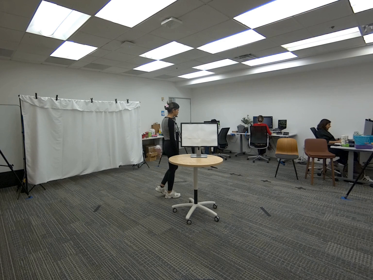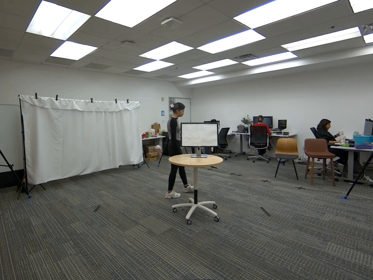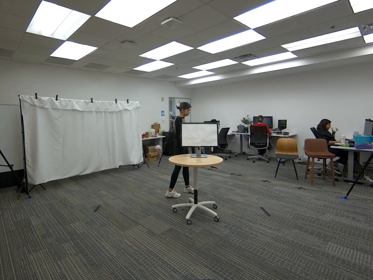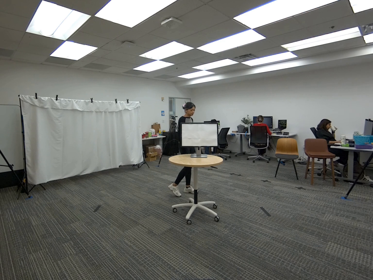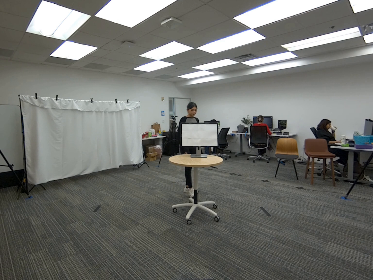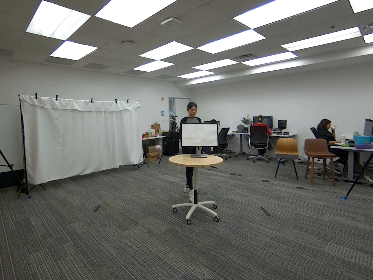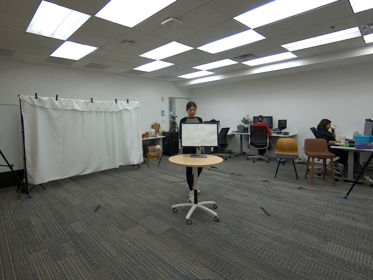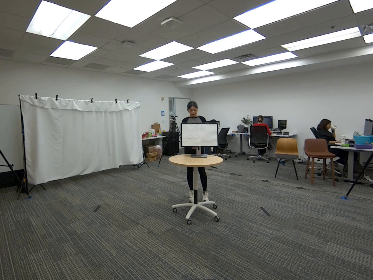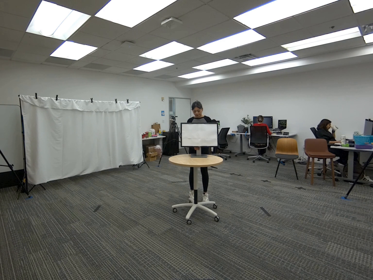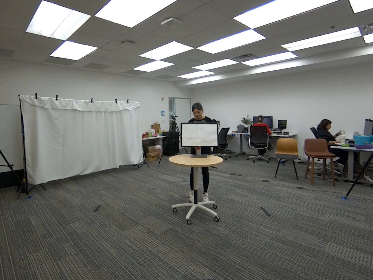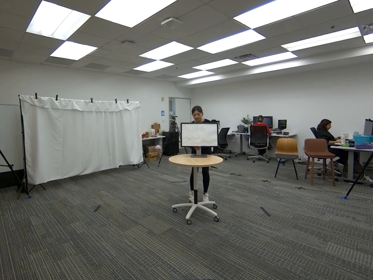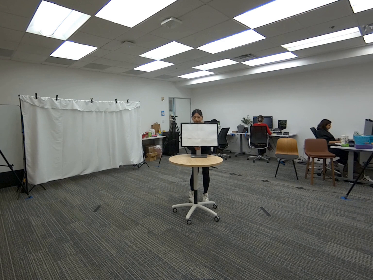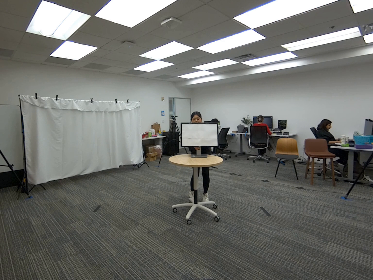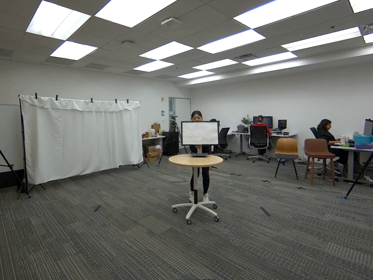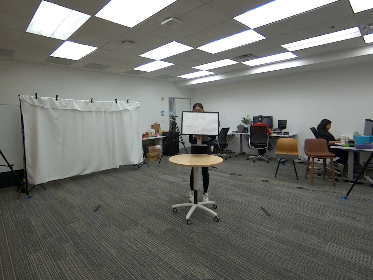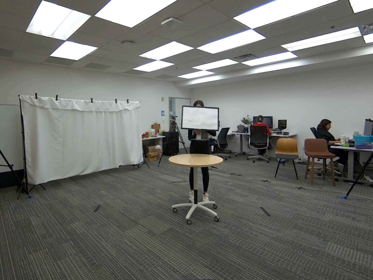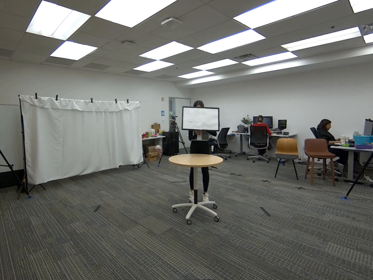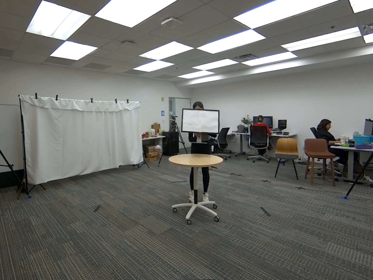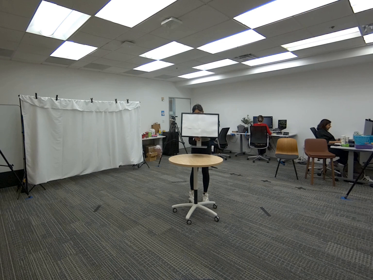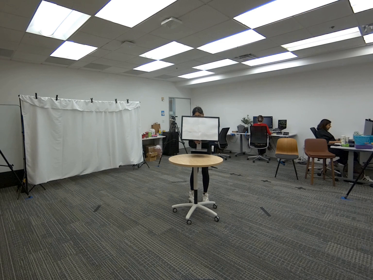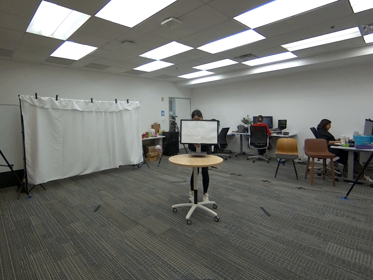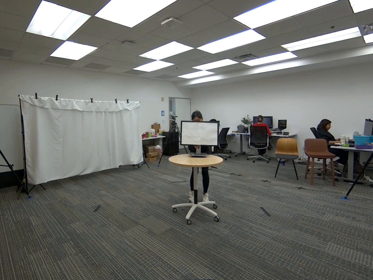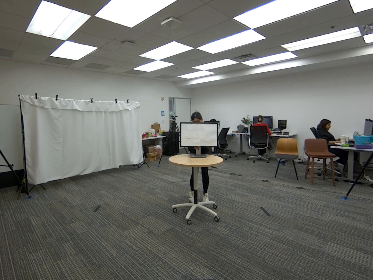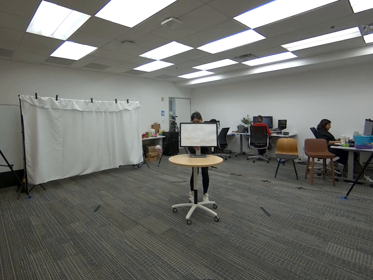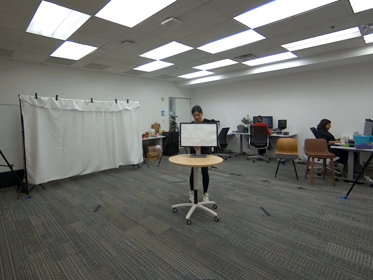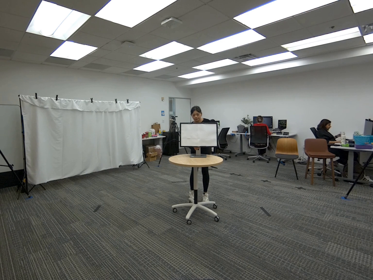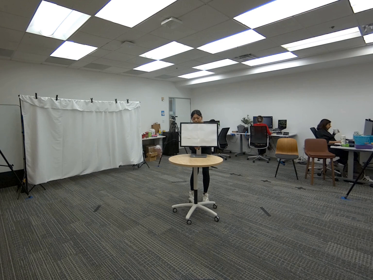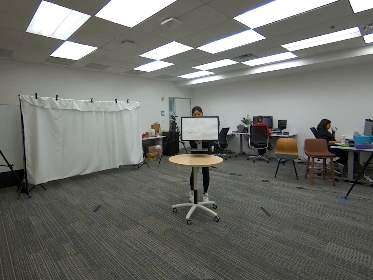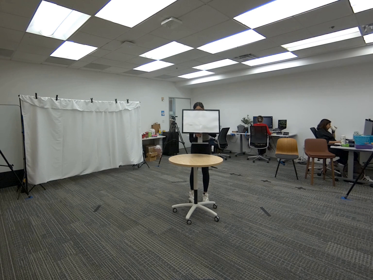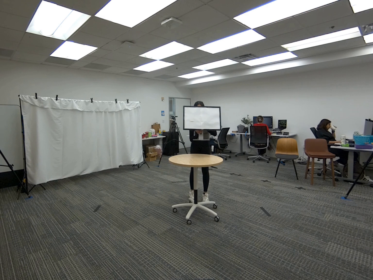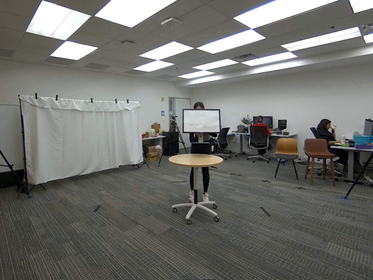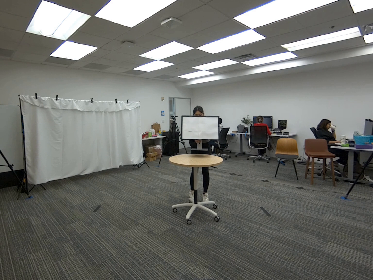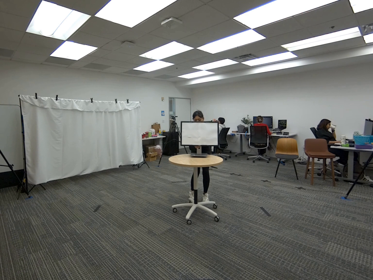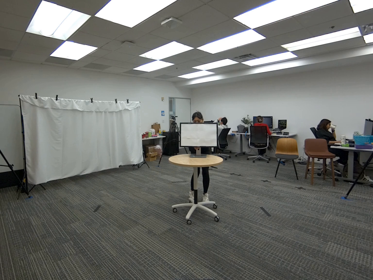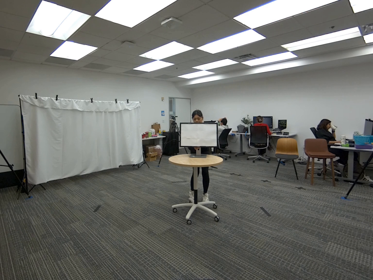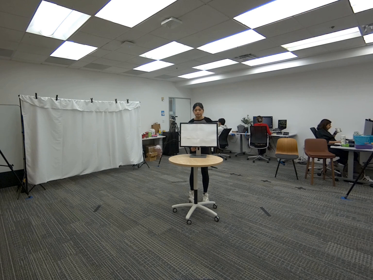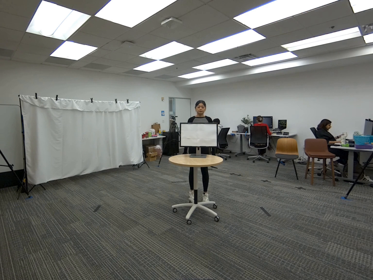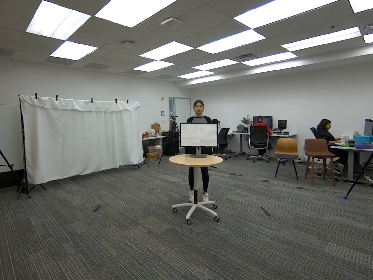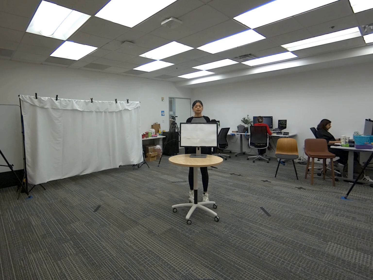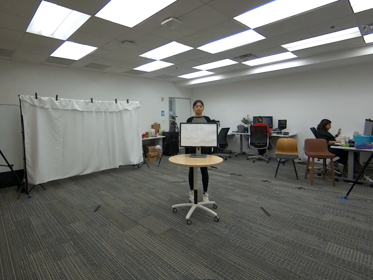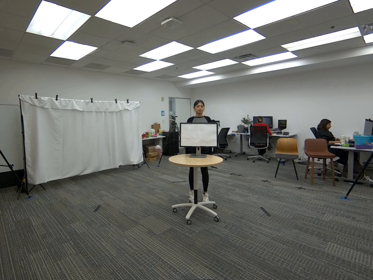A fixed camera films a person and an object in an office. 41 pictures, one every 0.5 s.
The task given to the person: Walk over to the monitor on the round table. Grasp the monitor by its base, lift it slightly off the table, and then place the base back onto the table. Repeat this lifting and lowering motion continuously until the end of the session.
